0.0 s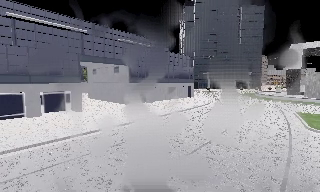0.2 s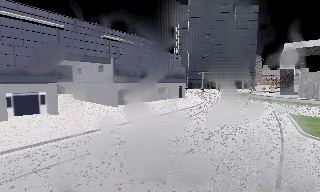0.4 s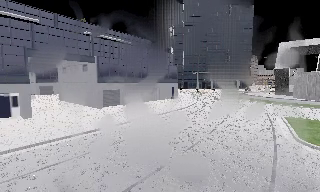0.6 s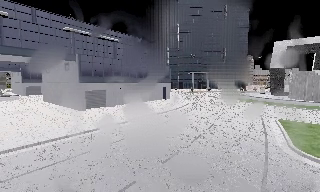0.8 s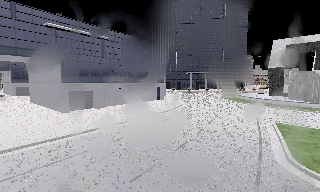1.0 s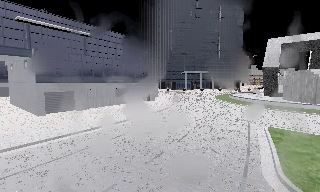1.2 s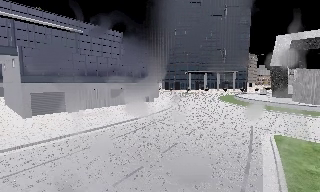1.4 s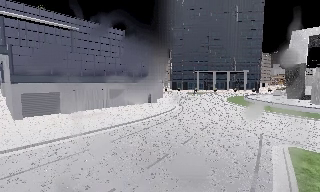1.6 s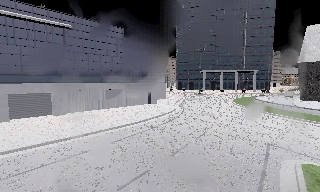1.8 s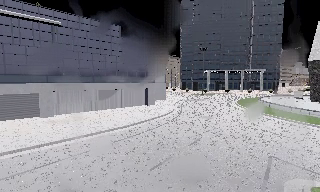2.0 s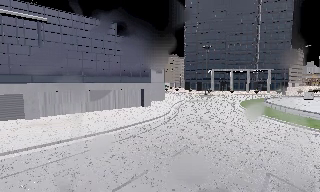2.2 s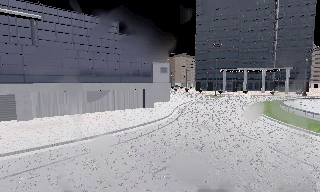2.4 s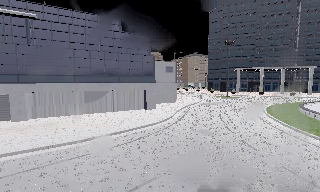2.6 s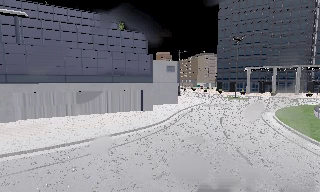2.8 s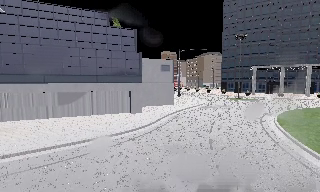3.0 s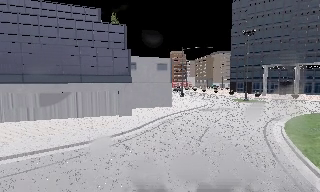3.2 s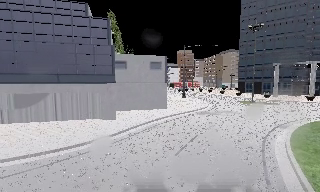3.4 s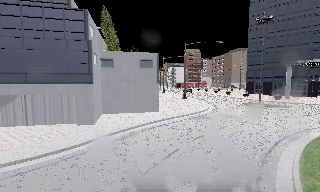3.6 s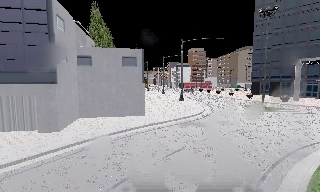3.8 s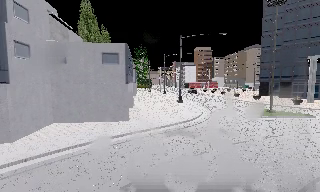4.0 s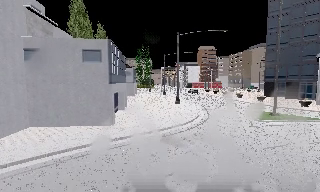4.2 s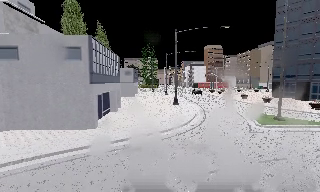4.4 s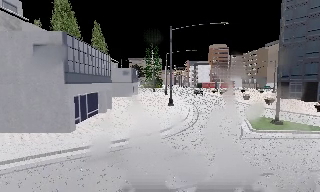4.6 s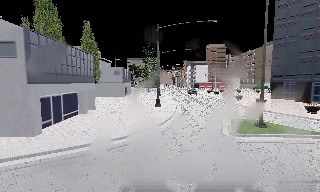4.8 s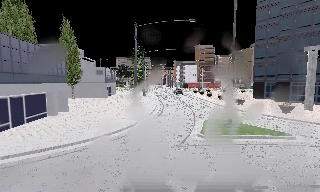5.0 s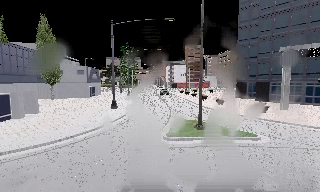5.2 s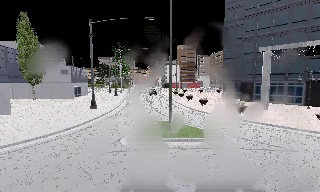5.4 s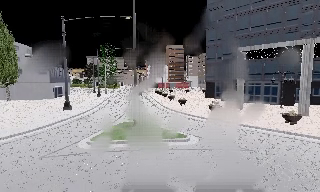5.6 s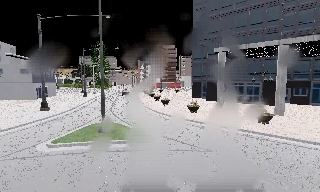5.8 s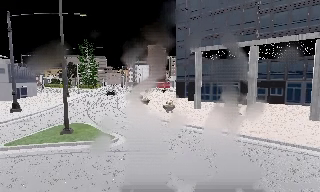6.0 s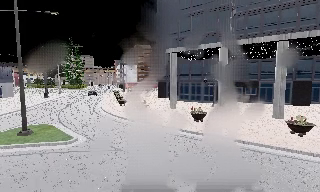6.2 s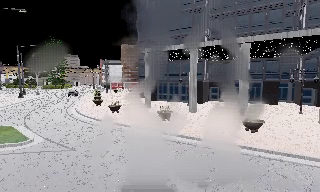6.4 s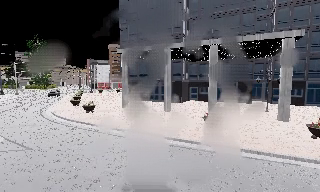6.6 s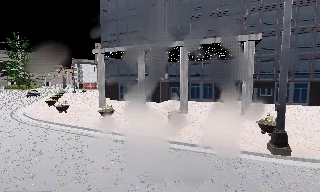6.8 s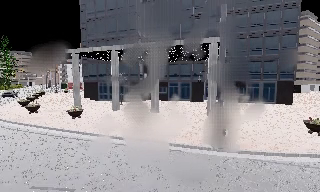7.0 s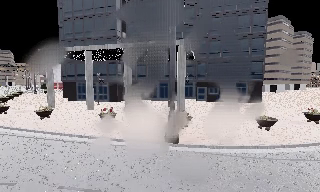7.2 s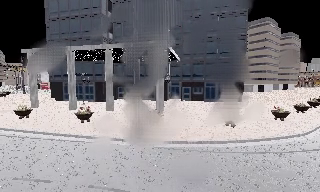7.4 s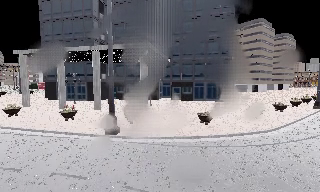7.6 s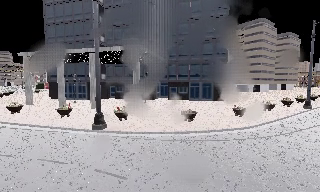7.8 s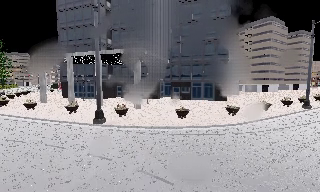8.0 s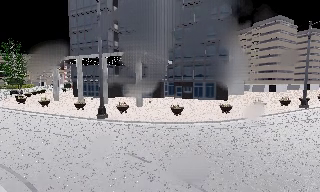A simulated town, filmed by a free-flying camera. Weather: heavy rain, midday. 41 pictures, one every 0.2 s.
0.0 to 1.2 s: The camera travels forward and to its right, about 11 m, so what stands in front looms larger.
1.2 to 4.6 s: The camera pans to its left, which is counterclockwise from overhead, by about 50 degrees. It travels to its right and forward, about 35 m, so close, fixed things drift to the left.
4.6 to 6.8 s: The camera swings to its right by about 30 degrees, and the scene slides to the left. It travels to its right, about 20 m, so close, fixed things drift to the left.
6.8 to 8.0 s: The camera travels to its right and backward, about 11 m, so close, fixed things drift to the left.
The film runs backward here.
